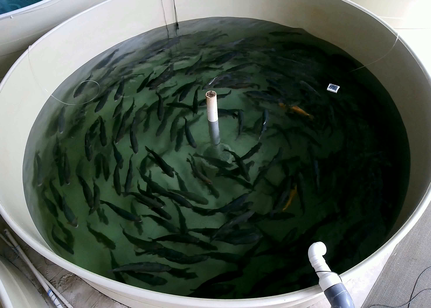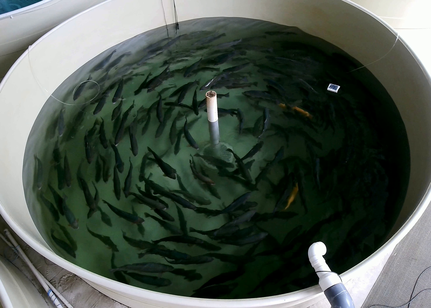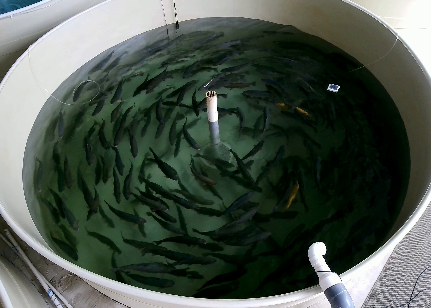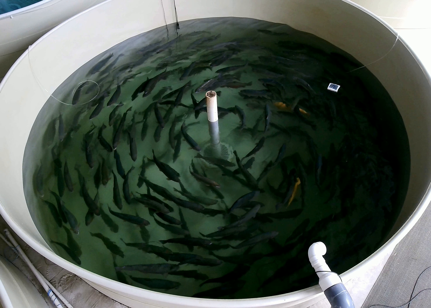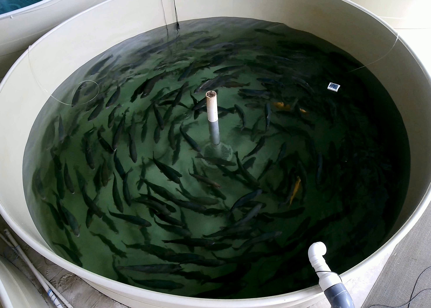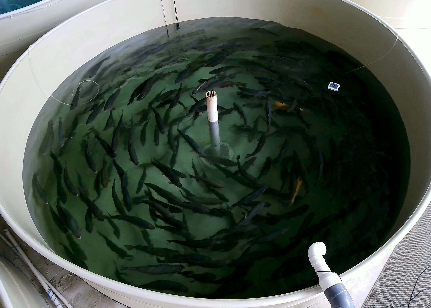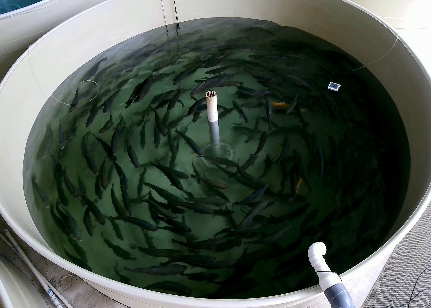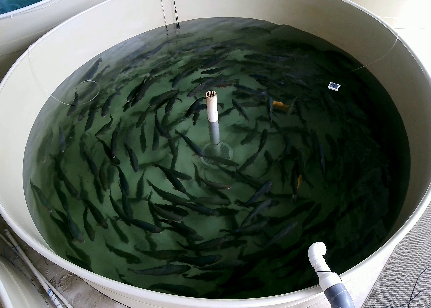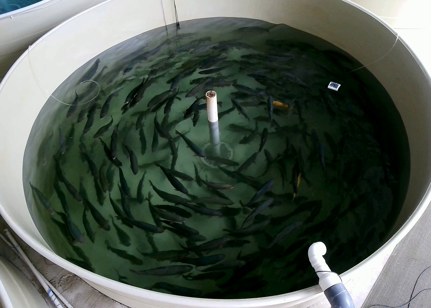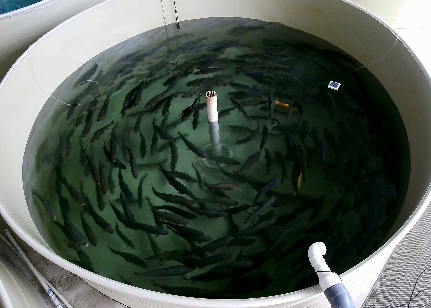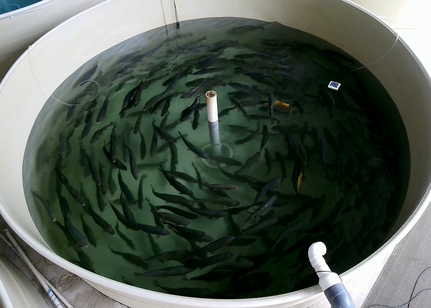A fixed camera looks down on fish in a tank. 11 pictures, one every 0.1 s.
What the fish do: Normal cruising.
